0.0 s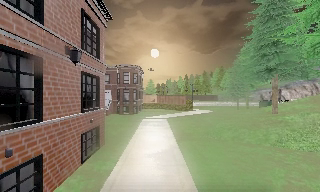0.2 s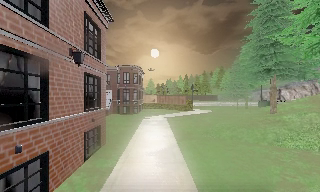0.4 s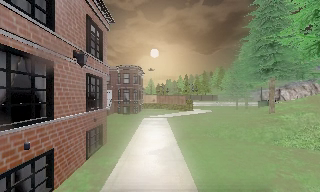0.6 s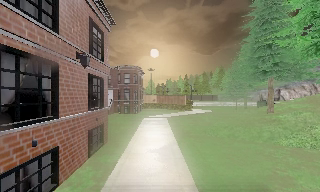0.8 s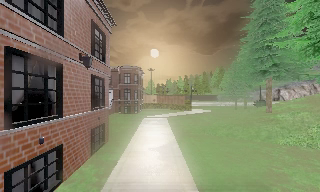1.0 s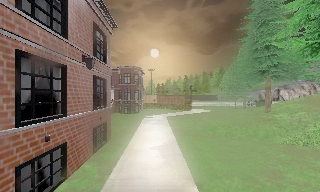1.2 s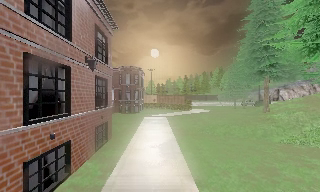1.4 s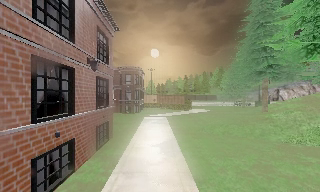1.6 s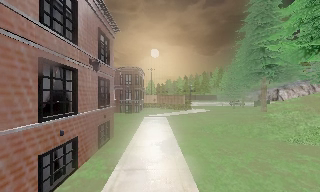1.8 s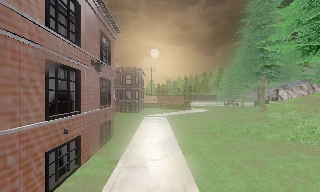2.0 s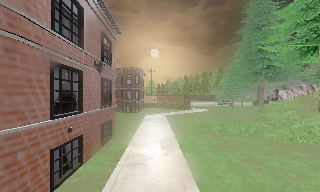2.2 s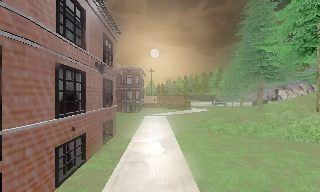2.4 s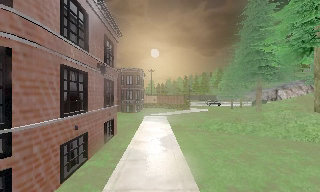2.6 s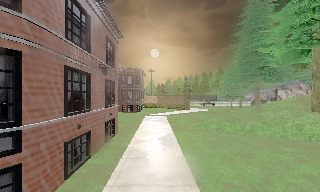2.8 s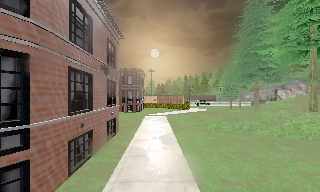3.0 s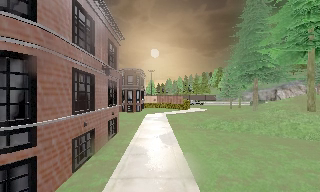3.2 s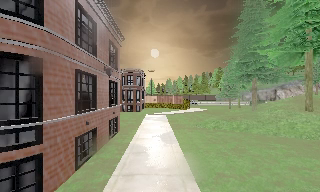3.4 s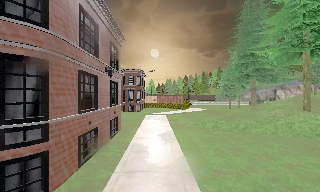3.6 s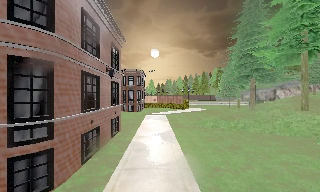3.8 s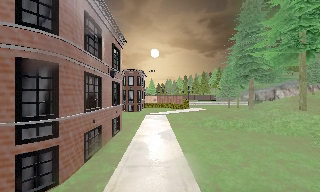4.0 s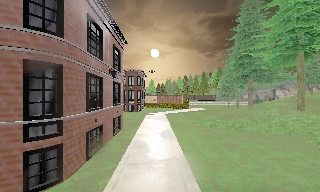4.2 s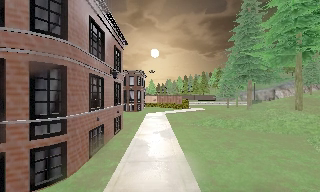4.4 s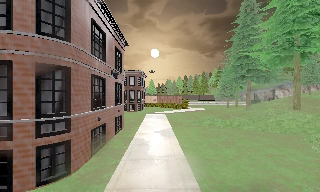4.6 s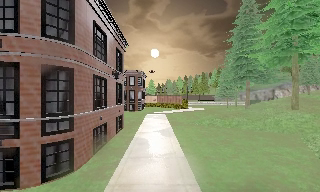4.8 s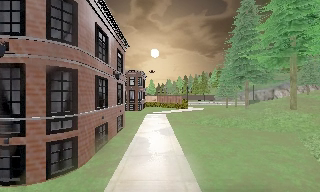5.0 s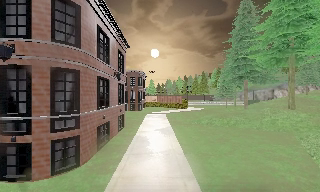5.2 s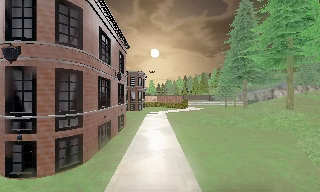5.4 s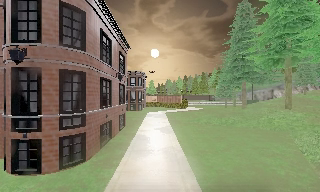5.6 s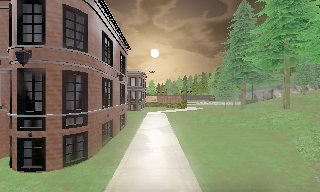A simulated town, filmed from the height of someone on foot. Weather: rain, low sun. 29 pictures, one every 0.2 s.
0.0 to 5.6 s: The camera travels backward, about 6 m, so what stands in front gets smaller.
The film runs backward here.
